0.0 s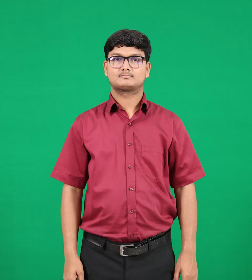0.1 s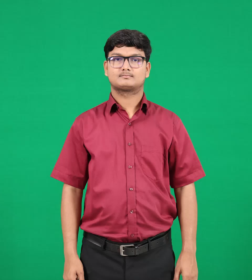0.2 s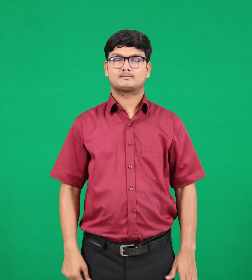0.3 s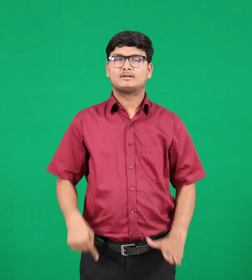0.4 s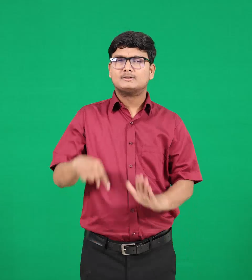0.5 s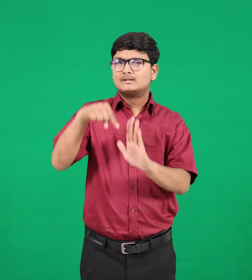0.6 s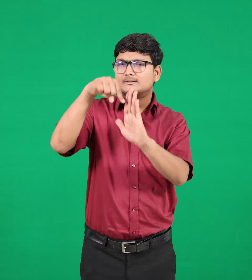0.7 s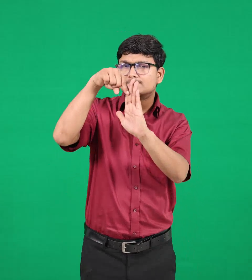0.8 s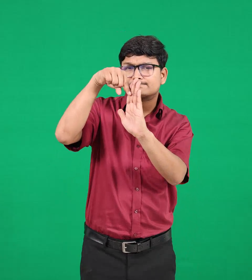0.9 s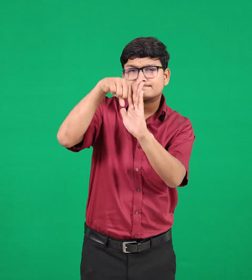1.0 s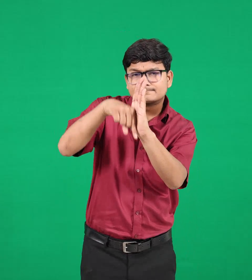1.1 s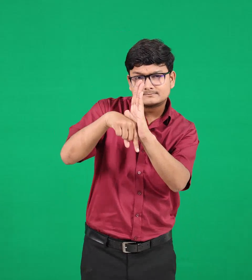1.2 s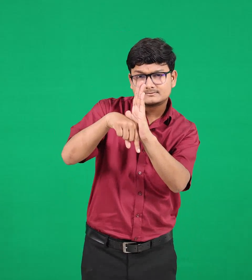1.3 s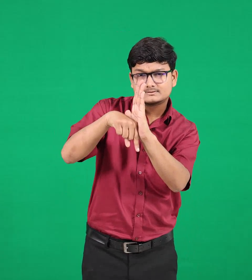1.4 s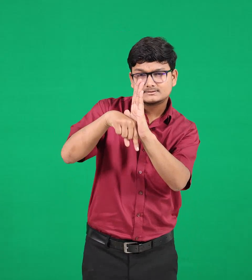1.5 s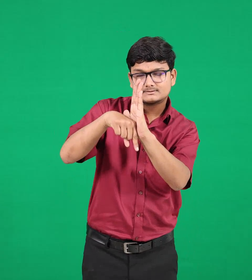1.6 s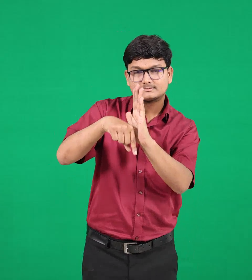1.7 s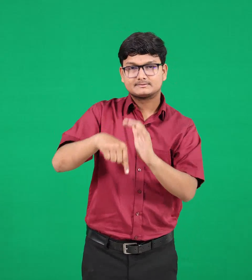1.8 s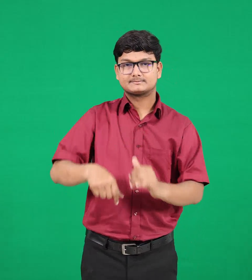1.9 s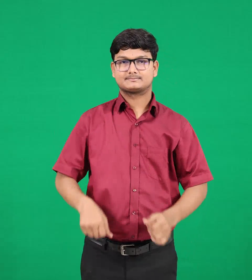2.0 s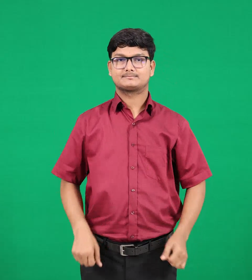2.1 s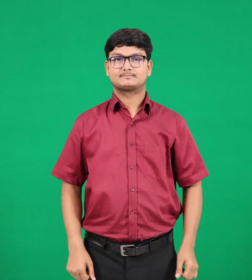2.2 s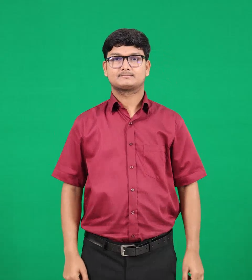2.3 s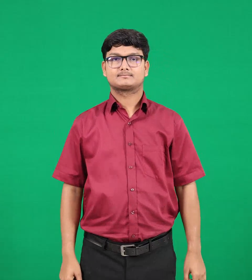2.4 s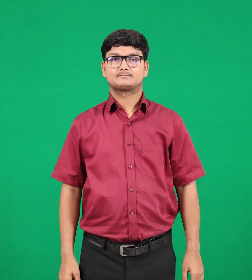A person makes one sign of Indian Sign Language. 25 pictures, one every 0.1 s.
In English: deep
